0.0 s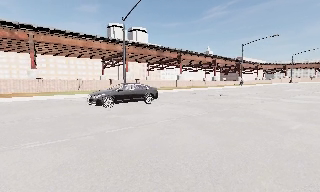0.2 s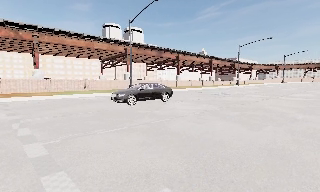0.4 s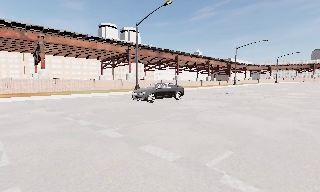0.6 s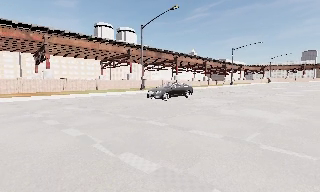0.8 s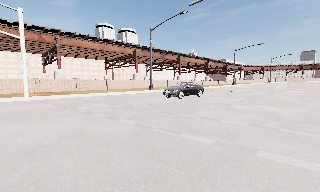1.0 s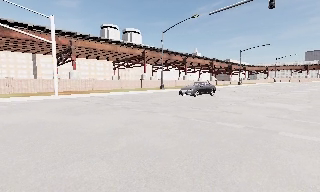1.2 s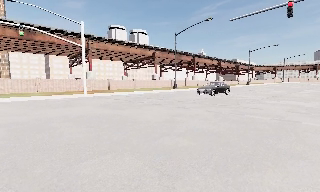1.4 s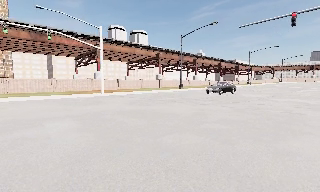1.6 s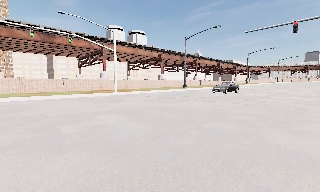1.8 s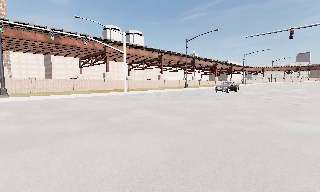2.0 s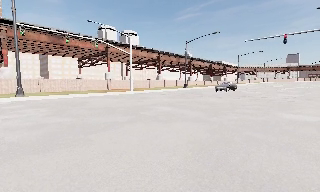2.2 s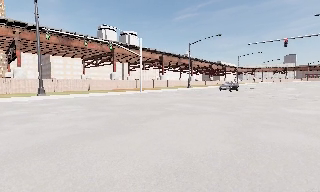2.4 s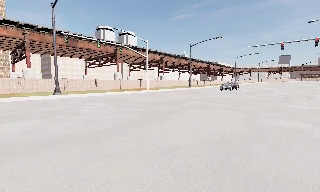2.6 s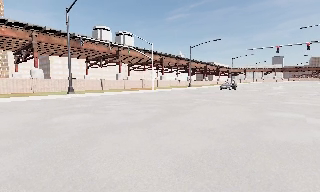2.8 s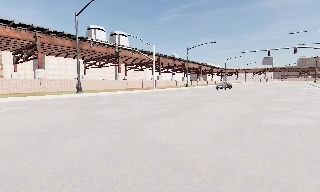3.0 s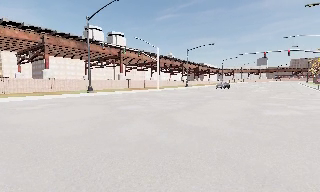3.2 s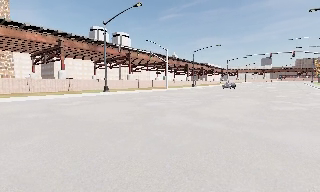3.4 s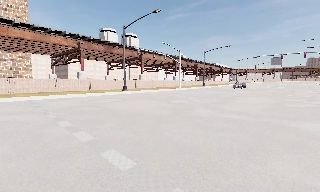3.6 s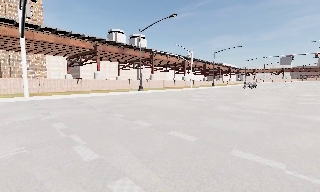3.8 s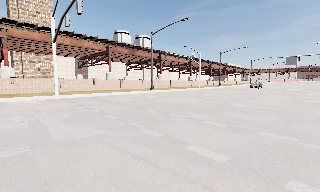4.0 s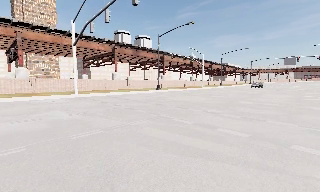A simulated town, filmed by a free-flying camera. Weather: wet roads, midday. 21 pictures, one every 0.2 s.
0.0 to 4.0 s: The camera pans to its right, which is clockwise from overhead, by about 10 degrees. It travels to its left and backward, about 40 m, so close, fixed things drift to the right.
The film runs backward here.
